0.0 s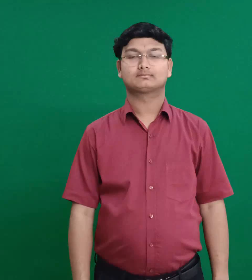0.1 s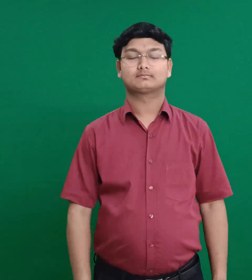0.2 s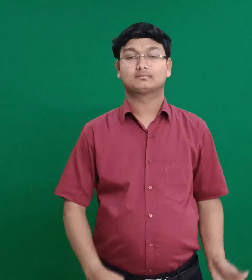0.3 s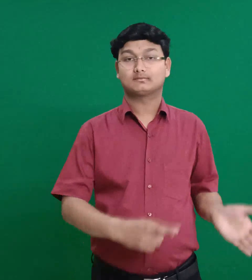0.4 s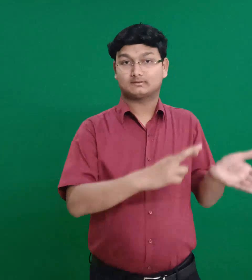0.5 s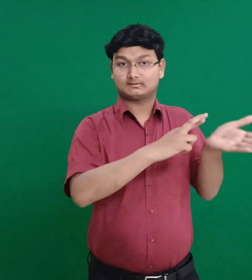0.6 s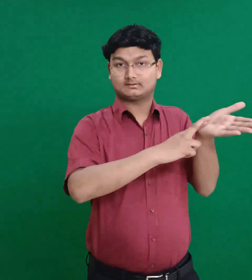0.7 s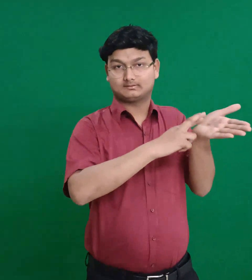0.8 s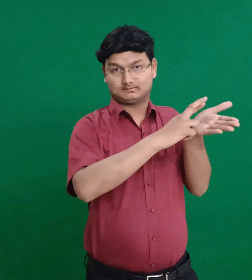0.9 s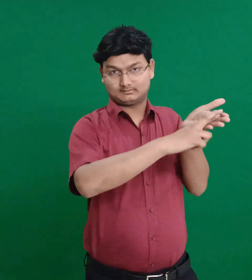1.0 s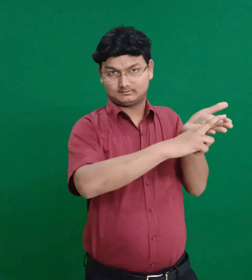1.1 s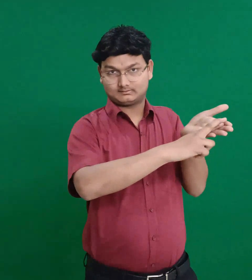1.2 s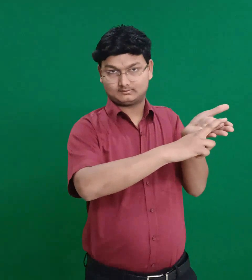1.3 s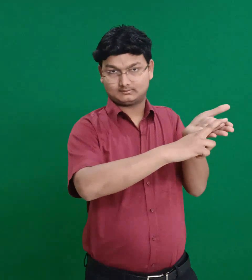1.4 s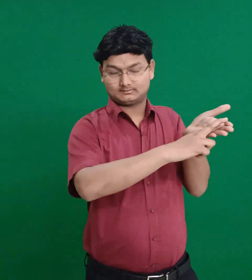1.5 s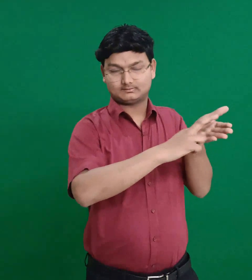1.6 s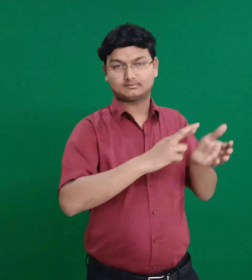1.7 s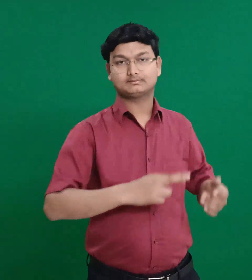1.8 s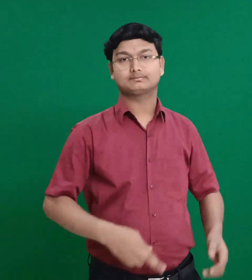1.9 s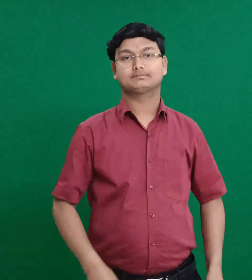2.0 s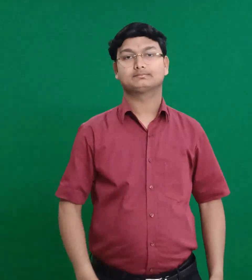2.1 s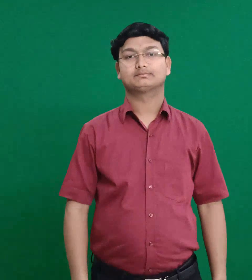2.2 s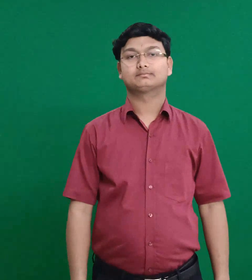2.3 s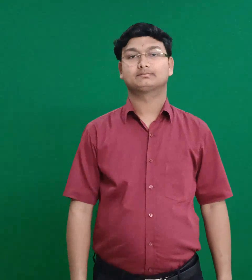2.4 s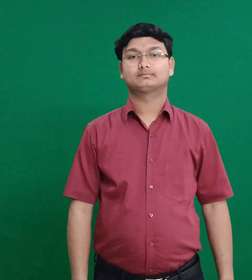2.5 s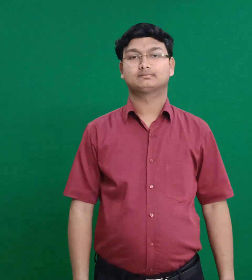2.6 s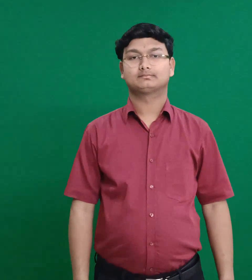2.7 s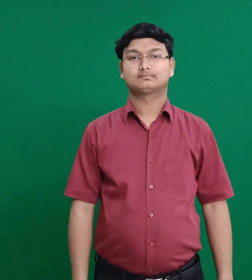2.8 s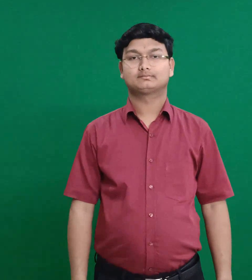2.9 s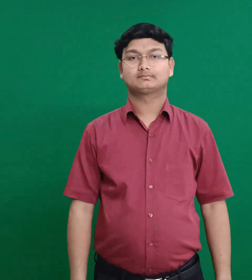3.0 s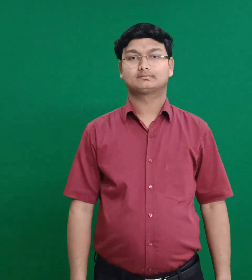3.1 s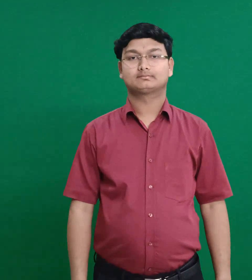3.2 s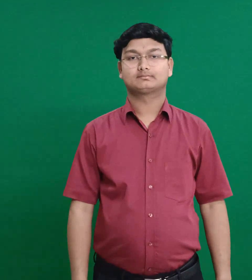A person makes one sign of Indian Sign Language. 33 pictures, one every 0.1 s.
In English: ramathaim- zophim
